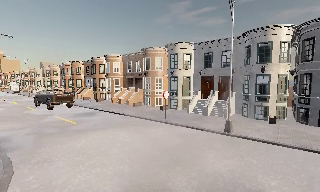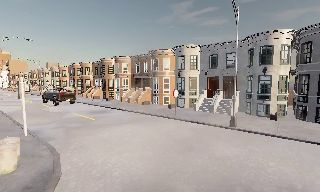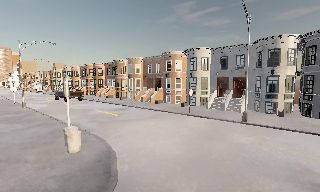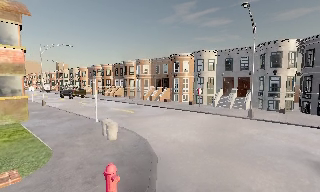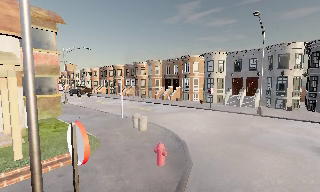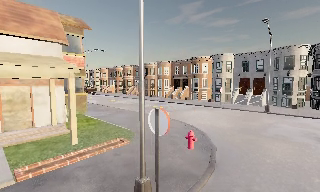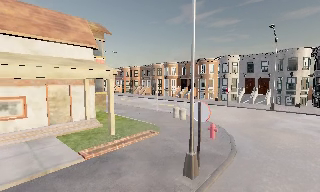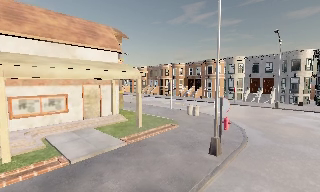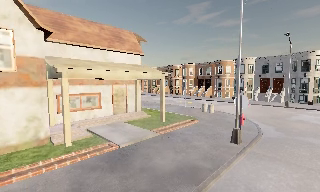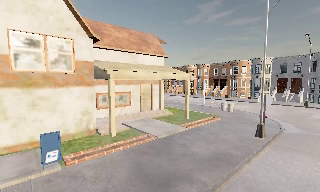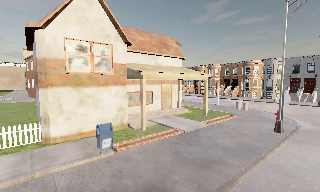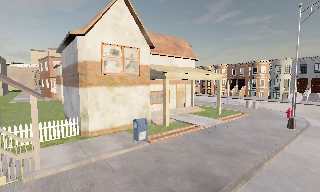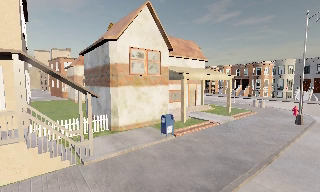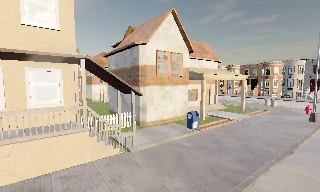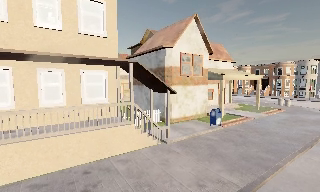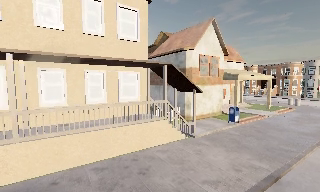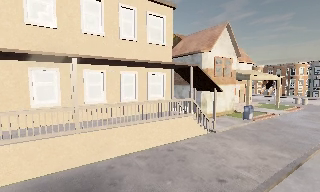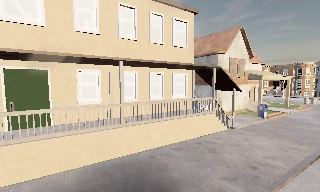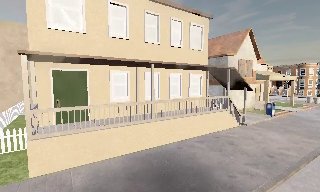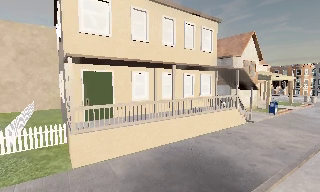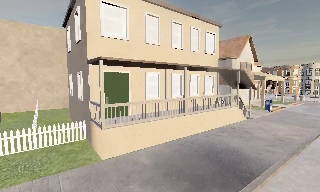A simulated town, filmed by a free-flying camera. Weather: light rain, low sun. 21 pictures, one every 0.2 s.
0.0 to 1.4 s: The camera travels backward and to its left, about 12 m, so what stands in front gets smaller.
1.4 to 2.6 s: The camera pans to its left, which is counterclockwise from overhead, by about 10 degrees. It travels to its left and backward, about 10 m, so close, fixed things drift to the right.
2.6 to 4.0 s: The camera travels to its left and backward, about 10 m, so close, fixed things drift to the right.
The film runs forward here.
